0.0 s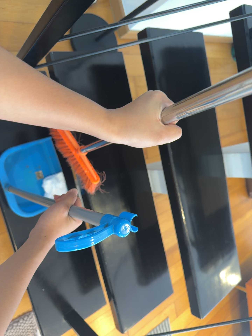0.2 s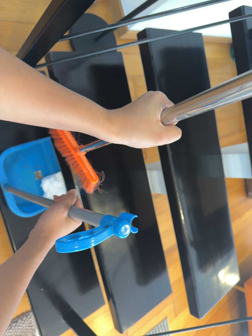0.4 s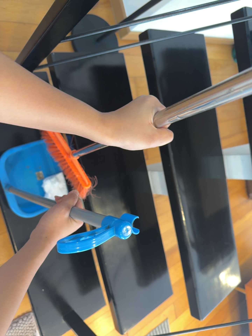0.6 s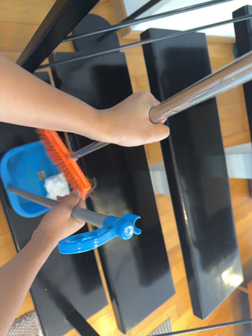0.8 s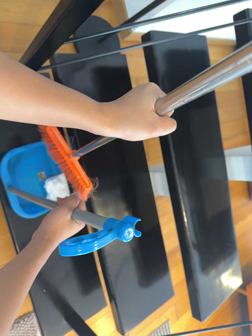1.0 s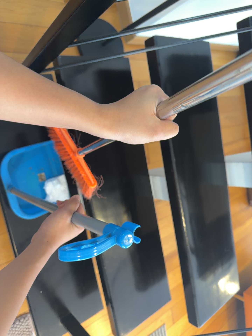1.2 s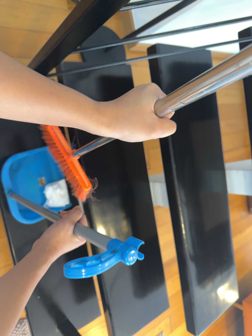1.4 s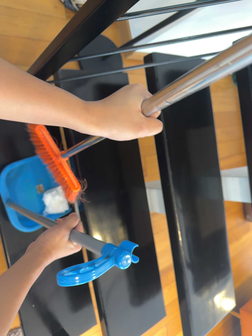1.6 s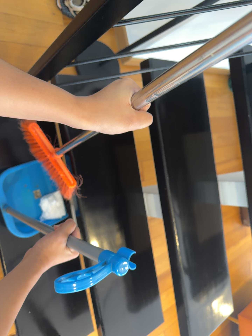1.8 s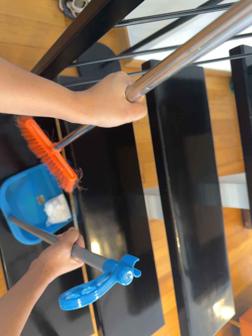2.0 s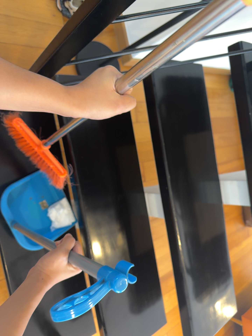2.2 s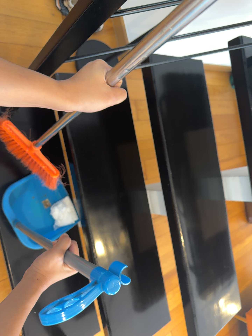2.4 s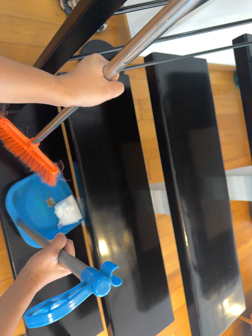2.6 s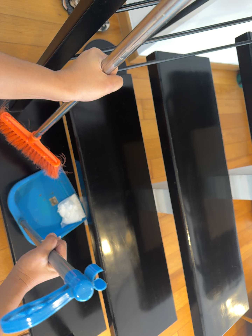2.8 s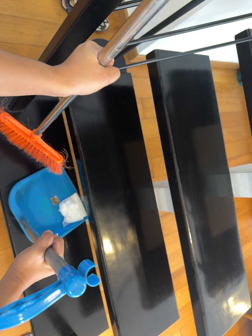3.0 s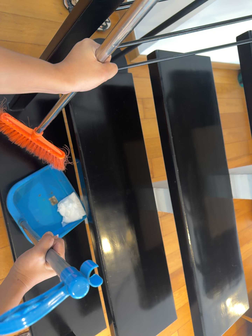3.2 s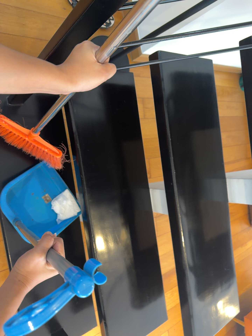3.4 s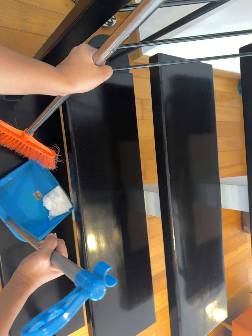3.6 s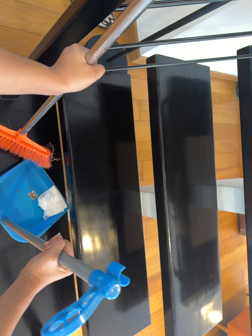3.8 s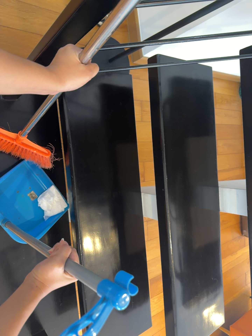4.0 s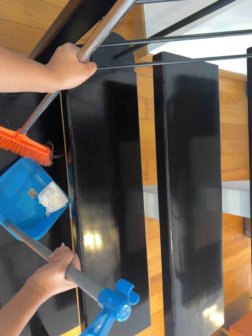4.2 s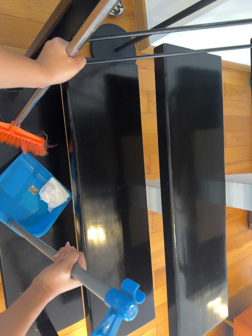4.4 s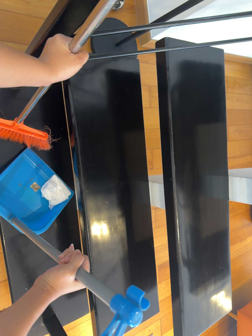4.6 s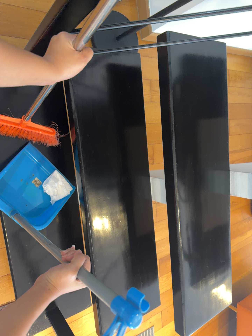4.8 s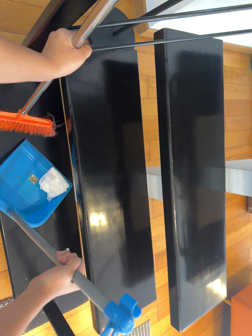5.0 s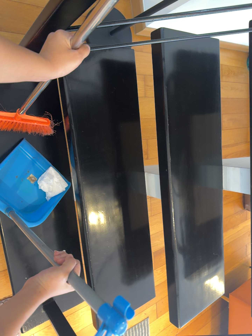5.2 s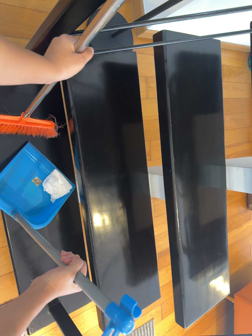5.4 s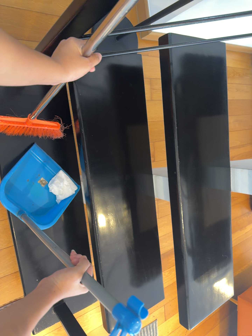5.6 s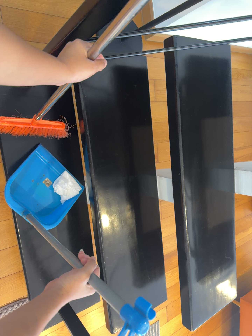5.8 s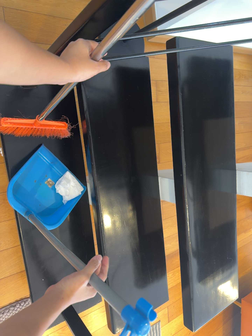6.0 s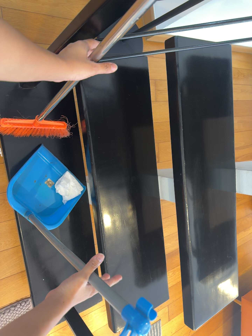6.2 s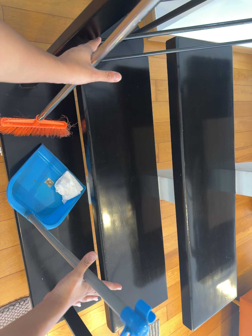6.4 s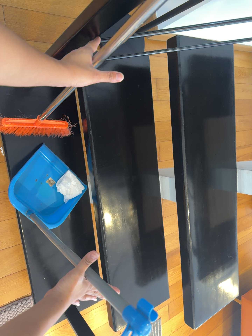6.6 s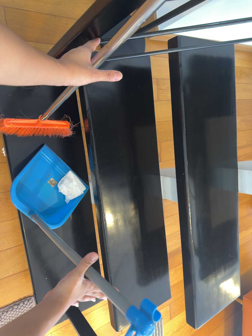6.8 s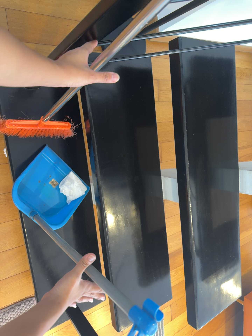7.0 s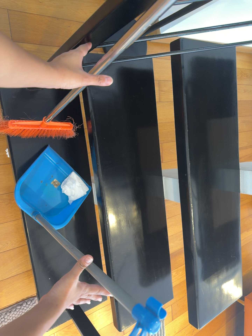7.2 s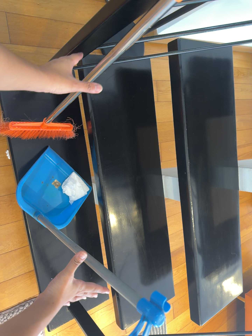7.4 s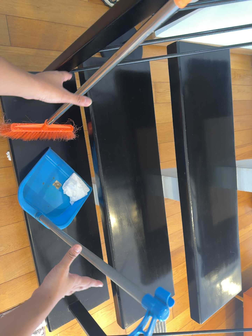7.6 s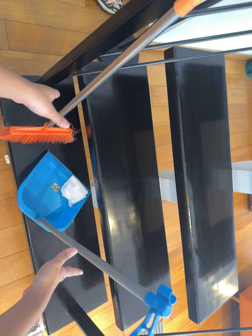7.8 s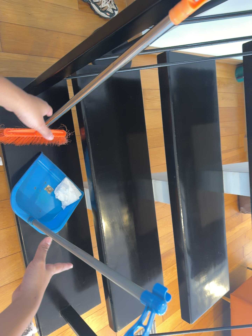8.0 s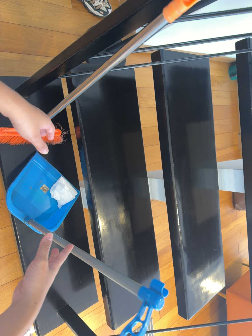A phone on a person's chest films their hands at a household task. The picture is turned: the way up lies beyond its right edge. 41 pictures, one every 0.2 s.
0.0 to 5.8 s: The camera shifts only a little, or ends up much as it began.
5.8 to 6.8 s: The camera keeps its place and its aim.
6.8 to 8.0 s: The camera travels backward, about 7 cm, so what stands in front gets smaller.
The film runs forward here.
